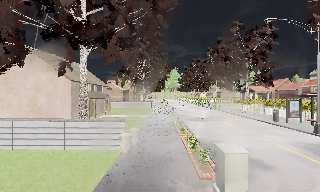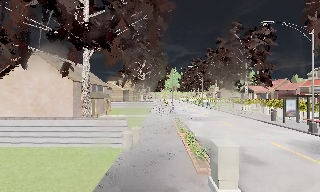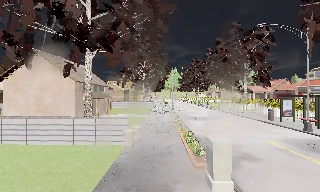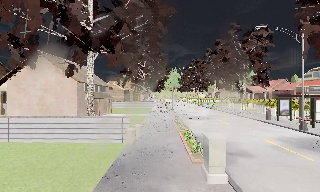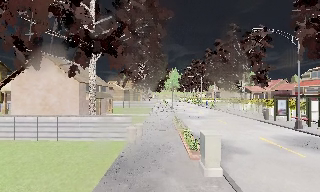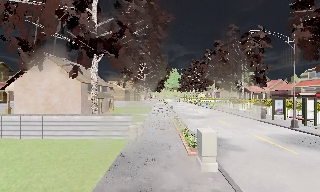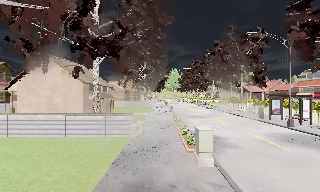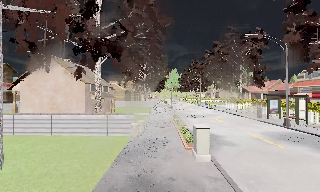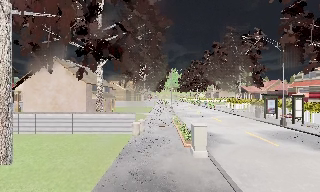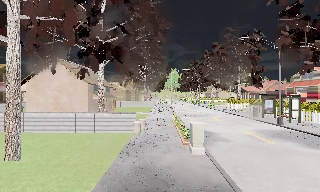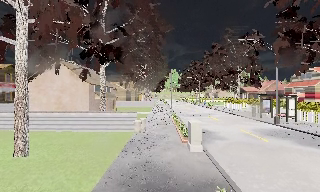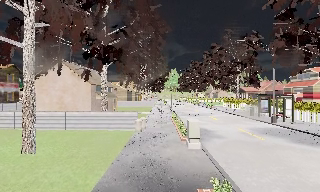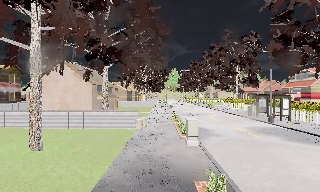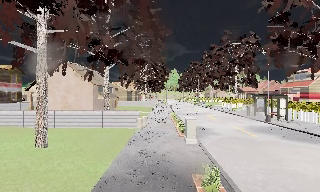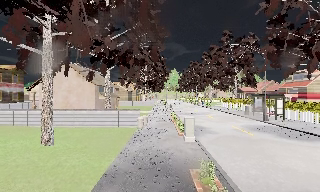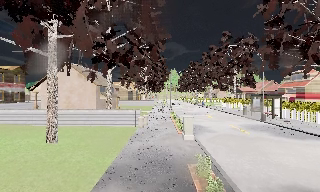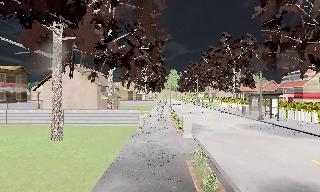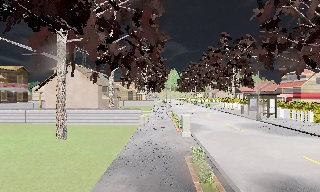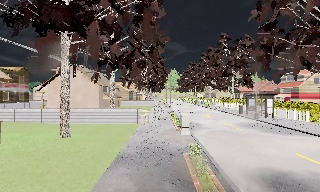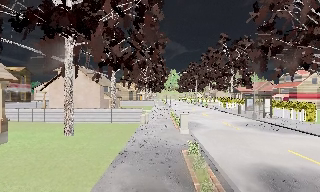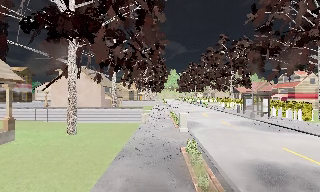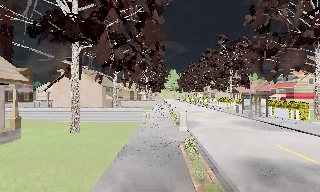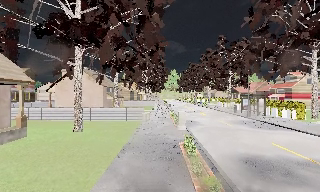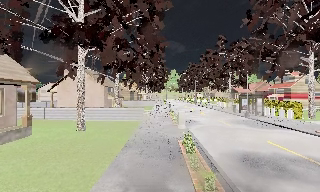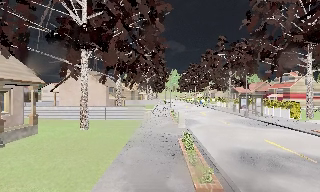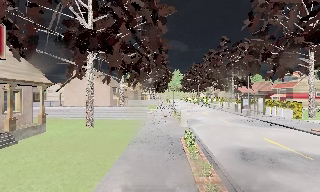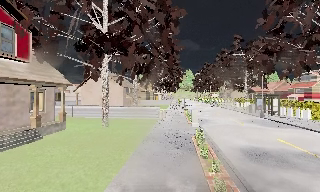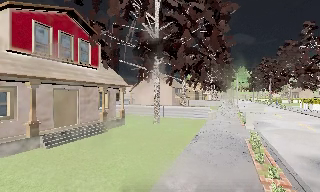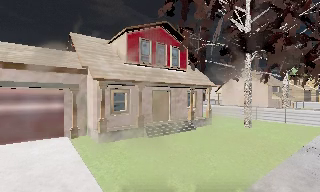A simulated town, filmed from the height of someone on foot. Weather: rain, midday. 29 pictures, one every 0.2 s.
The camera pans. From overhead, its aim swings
counterclockwise.
The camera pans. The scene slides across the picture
to the right.
0.0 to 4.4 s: The camera travels backward, about 8 m, so what stands in front gets smaller.
4.4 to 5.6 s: The camera swings to its left by about 50 degrees, and the scene slides to the right. It travels backward, about 2.5 m.
The film runs backward here.
